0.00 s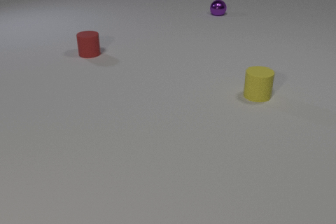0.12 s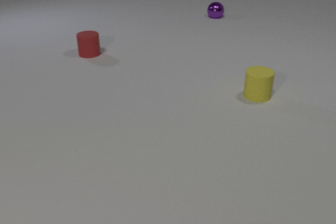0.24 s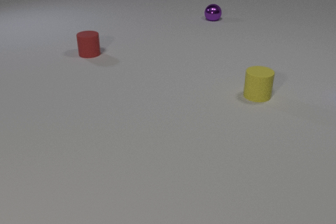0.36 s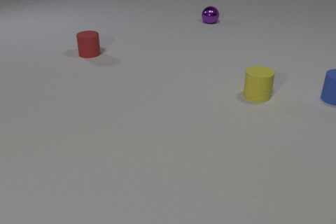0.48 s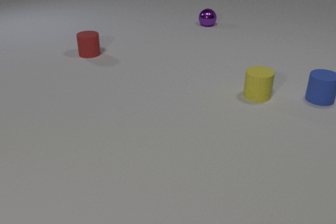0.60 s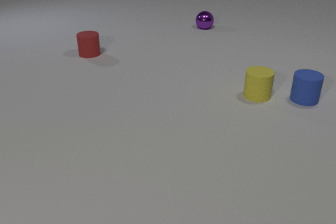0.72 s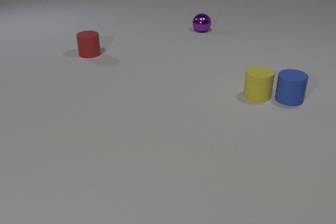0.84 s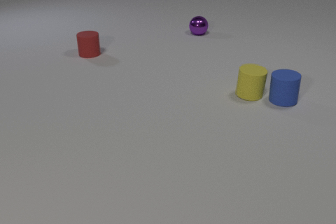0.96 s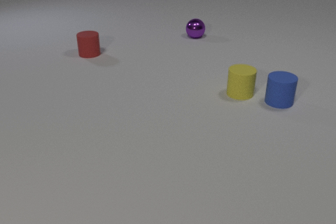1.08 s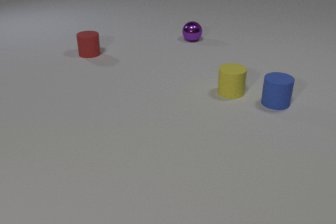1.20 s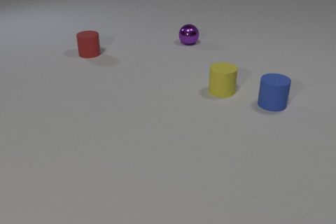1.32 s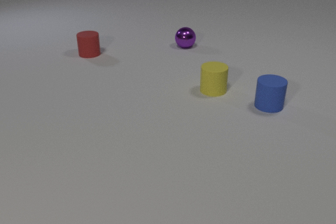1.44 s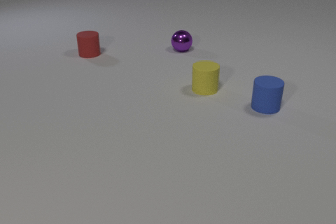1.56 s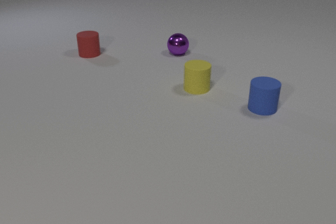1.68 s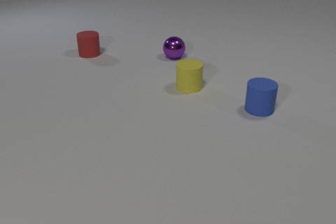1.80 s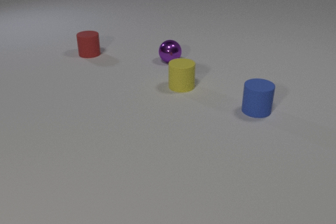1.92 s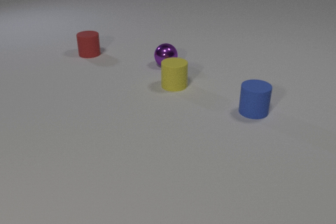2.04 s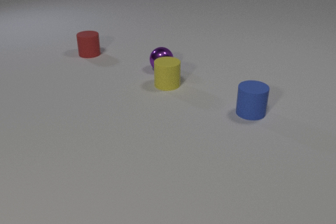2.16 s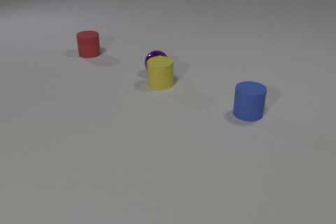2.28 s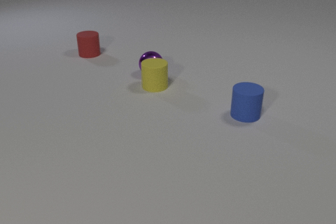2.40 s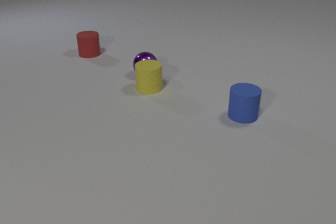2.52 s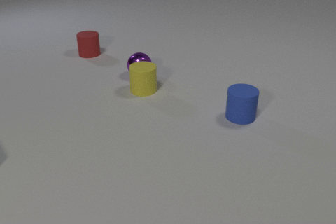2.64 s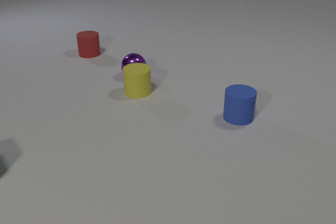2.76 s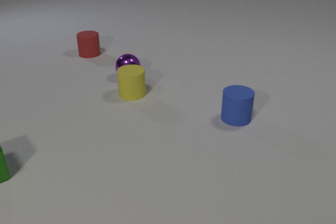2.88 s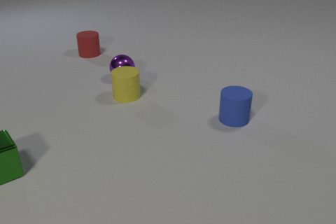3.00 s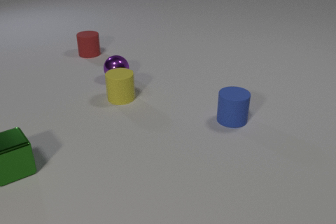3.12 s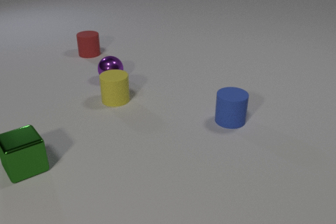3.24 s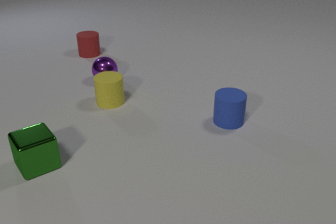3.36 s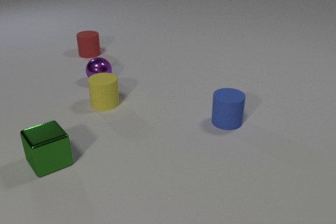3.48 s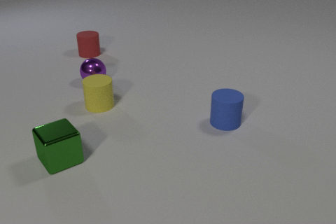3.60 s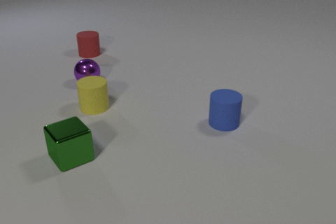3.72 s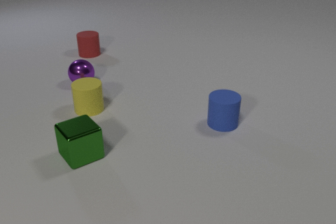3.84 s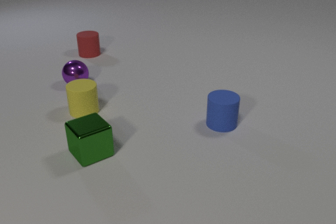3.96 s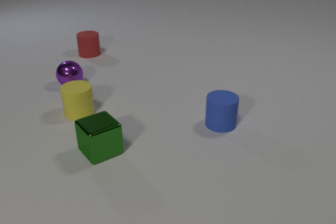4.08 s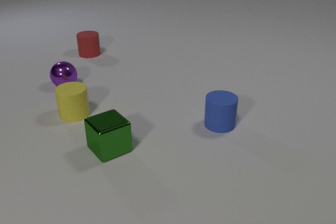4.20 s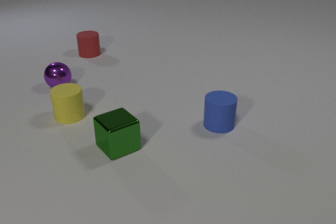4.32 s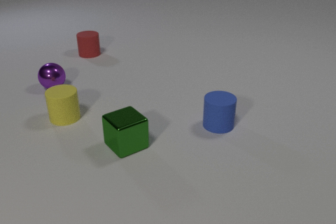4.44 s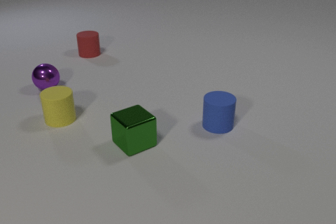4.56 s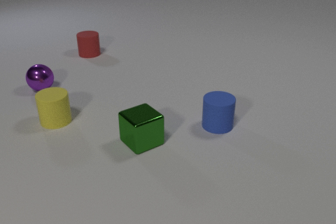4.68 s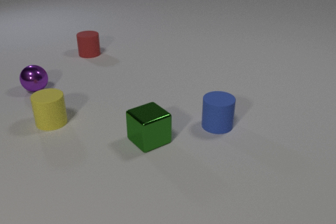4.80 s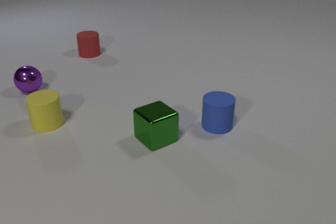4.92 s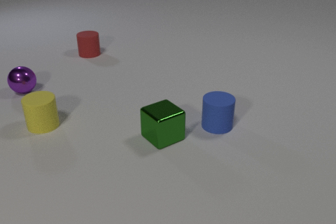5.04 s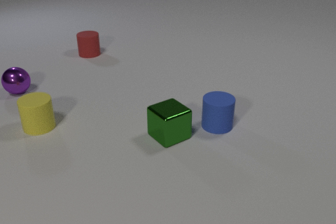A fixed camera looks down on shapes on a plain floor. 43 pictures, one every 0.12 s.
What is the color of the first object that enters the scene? blue.
How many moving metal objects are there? 2.
How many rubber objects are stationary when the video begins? 2.
0.00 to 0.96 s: The blue rubber cylinder comes in at the right edge, slides to the left and toward the camera. The yellow rubber cylinder slides to the left. The purple metal sphere rolls toward the camera. The blue rubber cylinder and the yellow rubber cylinder collide.
0.96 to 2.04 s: The blue rubber cylinder slides toward the camera and to the left. The yellow rubber cylinder slides to the left. The purple metal sphere rolls toward the camera.
2.04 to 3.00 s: The blue rubber cylinder slides to the left and toward the camera. The yellow rubber cylinder slides to the left and toward the camera. The purple metal sphere rolls to the left and toward the camera. The green metal cube comes in at the left edge, slides to the right. The yellow rubber cylinder and the purple metal sphere collide.
3.00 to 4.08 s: The blue rubber cylinder slides to the left and toward the camera. The yellow rubber cylinder slides to the left and toward the camera. The purple metal sphere rolls to the left. The green metal cube slides to the right.
4.08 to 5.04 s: The yellow rubber cylinder slides to the left and toward the camera. The purple metal sphere rolls to the left. The green metal cube slides to the right.
